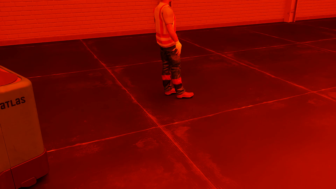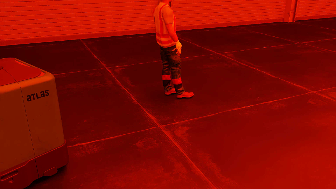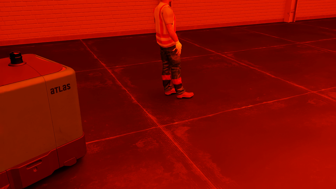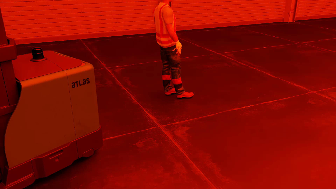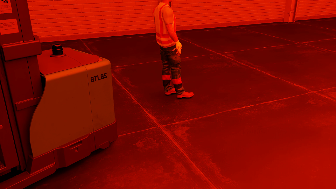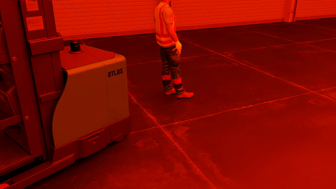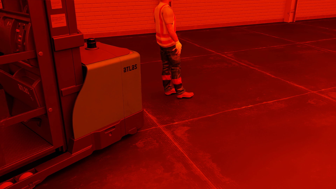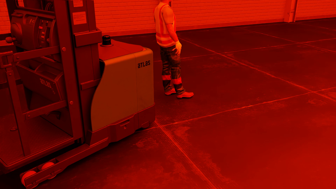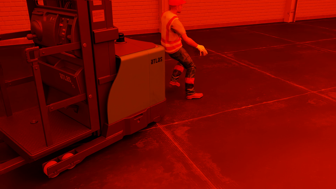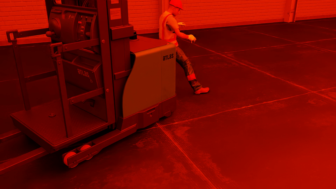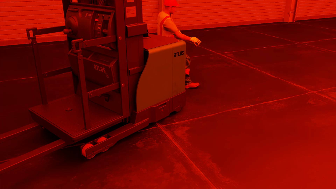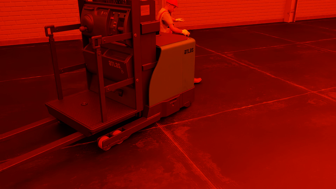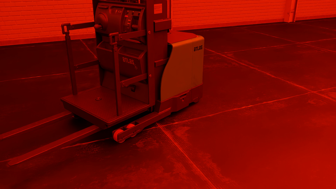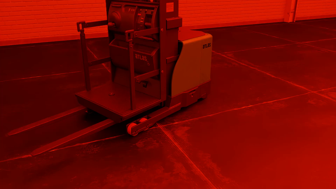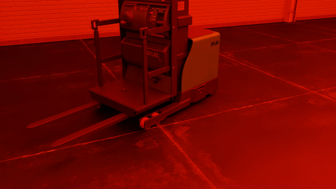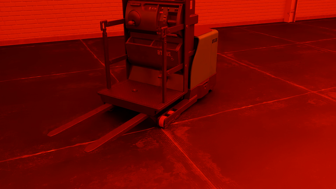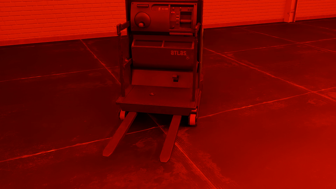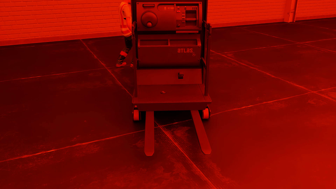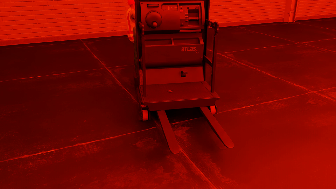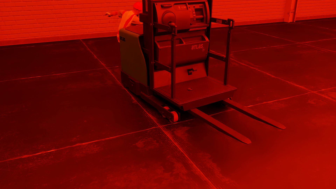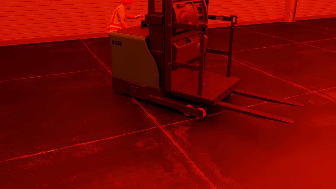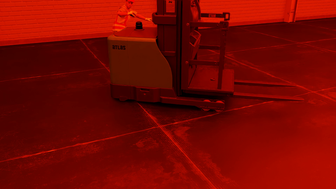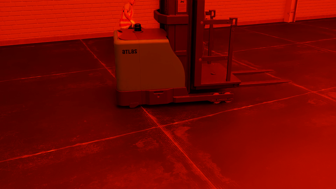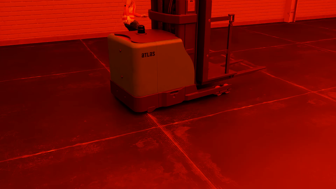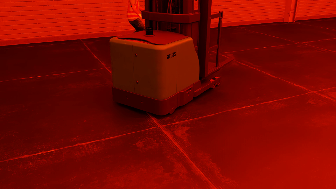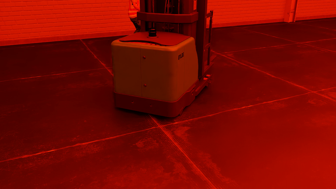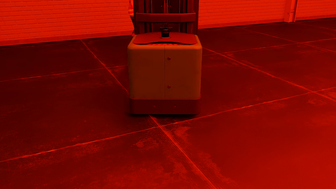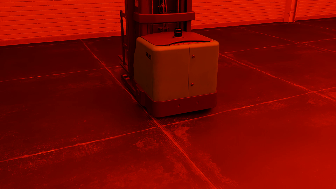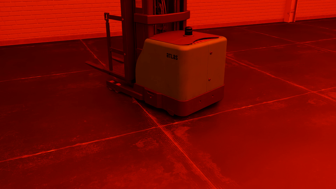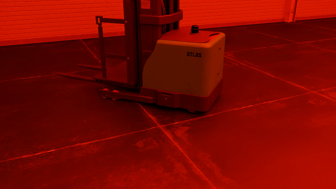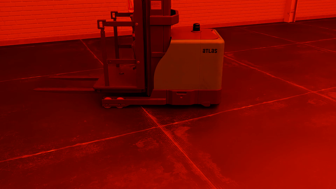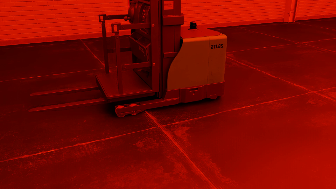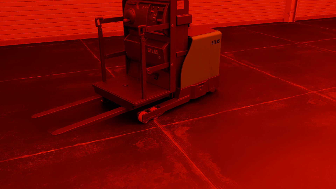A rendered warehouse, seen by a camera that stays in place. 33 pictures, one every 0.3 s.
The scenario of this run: Near miss between a forklift and a person.
